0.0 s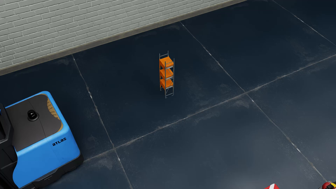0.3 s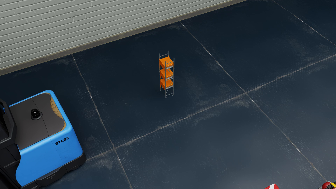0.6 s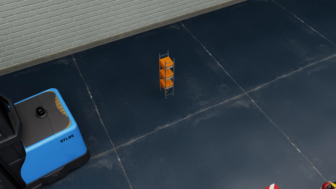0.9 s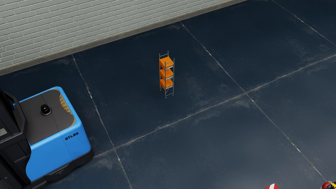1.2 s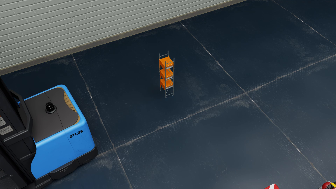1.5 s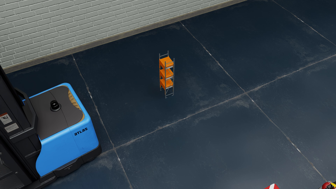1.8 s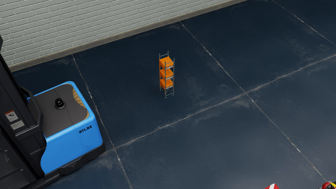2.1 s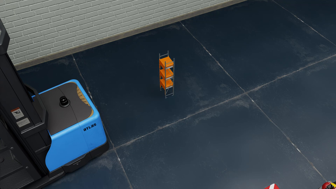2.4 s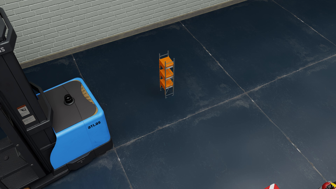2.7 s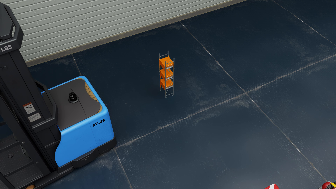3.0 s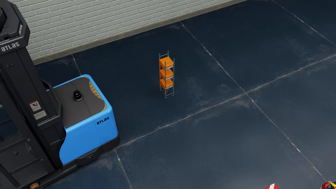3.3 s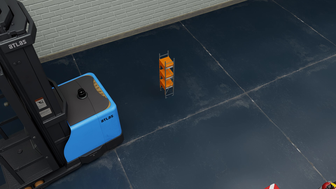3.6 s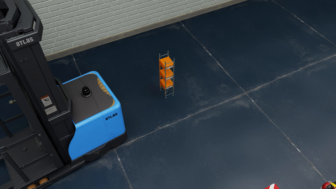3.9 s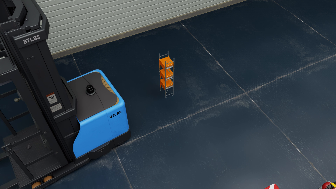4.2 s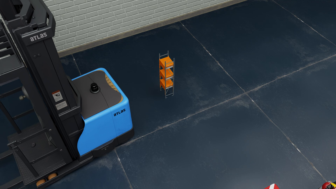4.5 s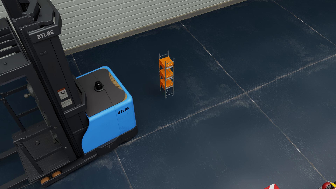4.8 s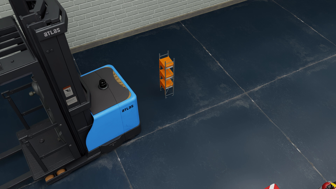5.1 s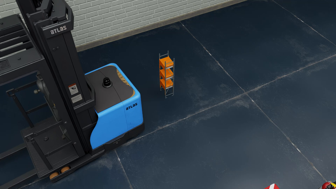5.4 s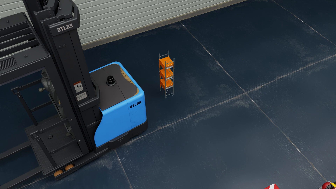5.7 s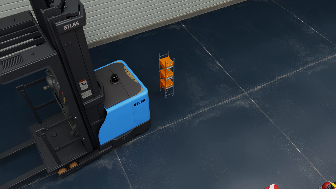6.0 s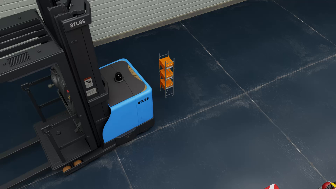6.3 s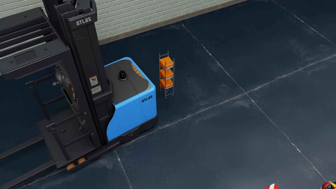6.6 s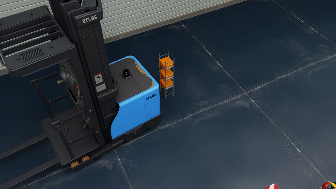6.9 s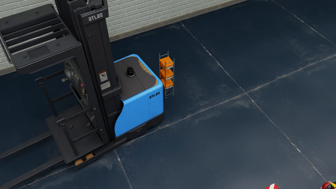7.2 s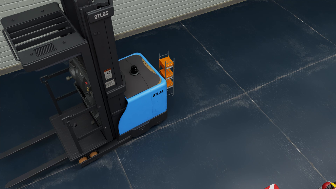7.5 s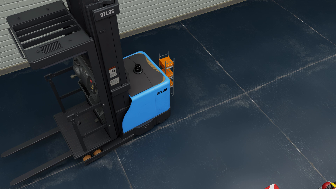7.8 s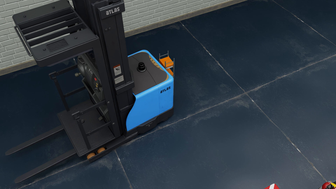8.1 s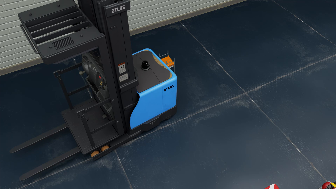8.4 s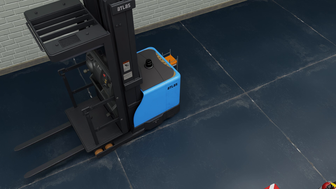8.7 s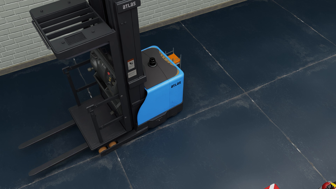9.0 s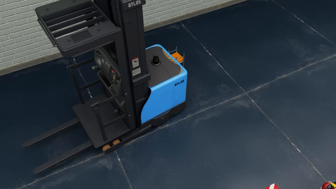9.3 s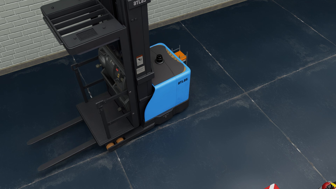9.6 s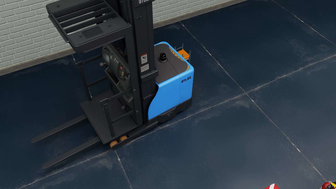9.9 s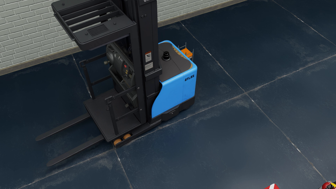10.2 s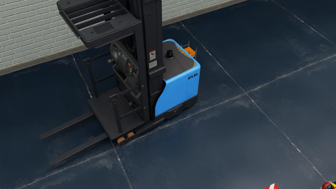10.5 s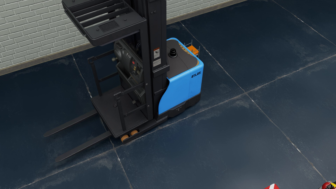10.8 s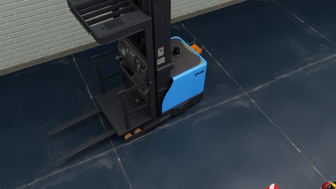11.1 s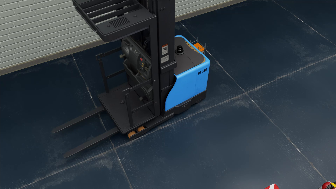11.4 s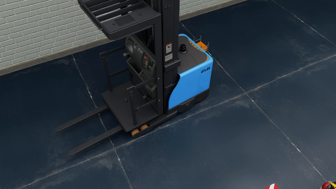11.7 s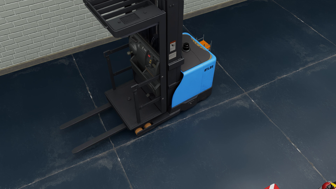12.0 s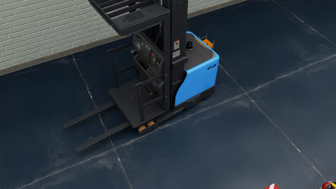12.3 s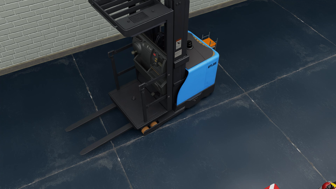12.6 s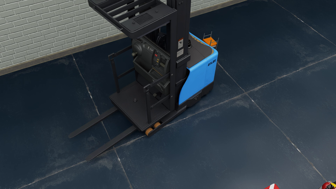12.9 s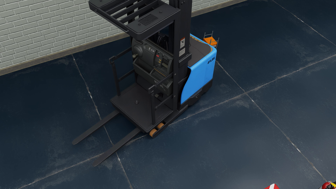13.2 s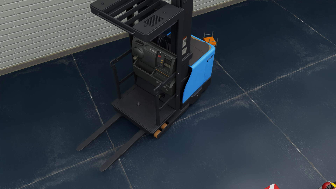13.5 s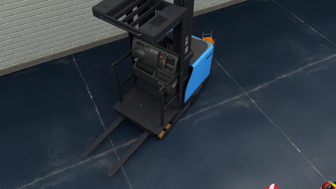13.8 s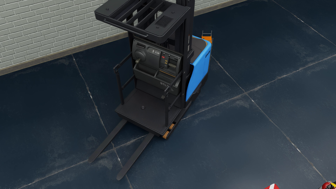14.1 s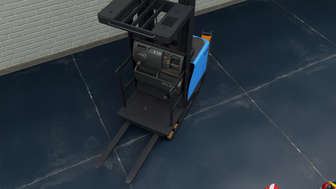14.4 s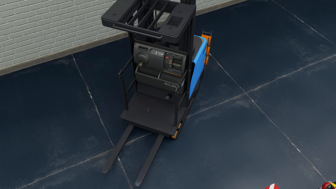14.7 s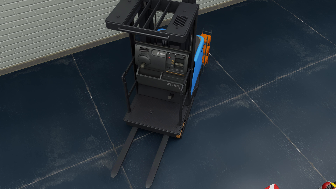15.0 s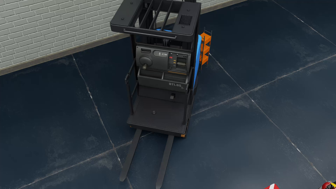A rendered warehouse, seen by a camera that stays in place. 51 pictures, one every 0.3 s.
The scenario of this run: A forklift runs into an object in its way.
